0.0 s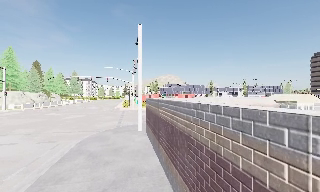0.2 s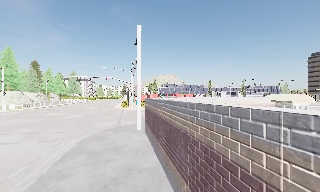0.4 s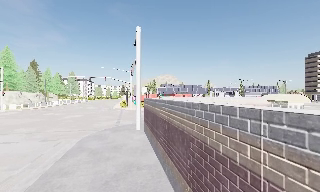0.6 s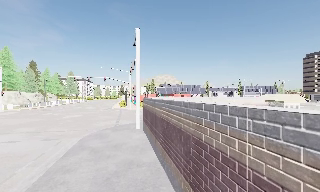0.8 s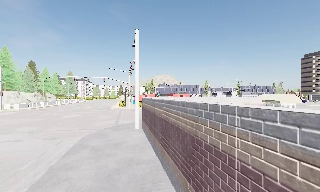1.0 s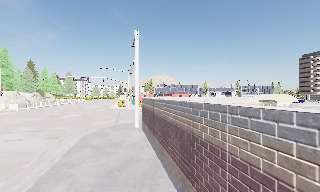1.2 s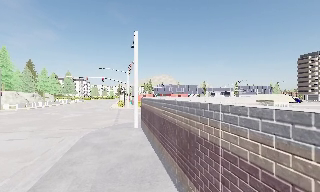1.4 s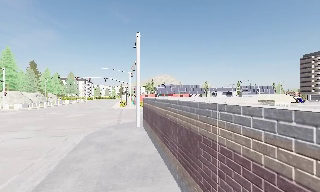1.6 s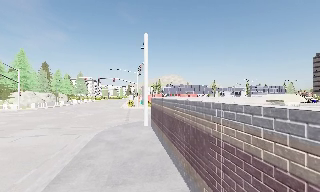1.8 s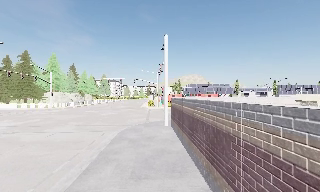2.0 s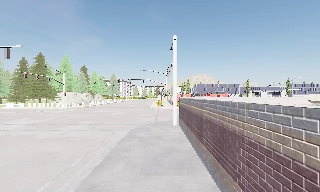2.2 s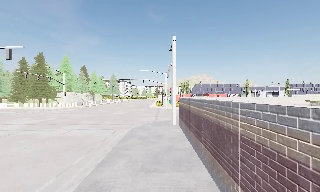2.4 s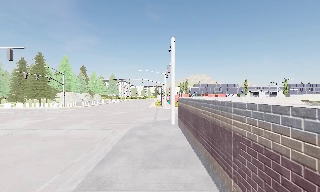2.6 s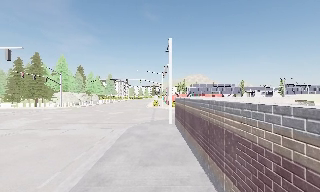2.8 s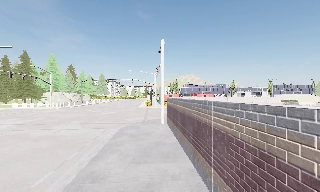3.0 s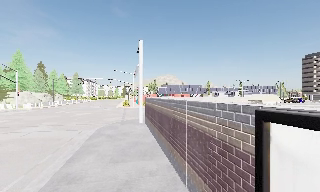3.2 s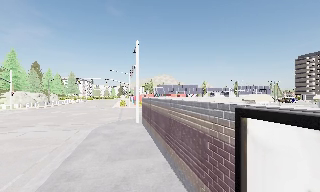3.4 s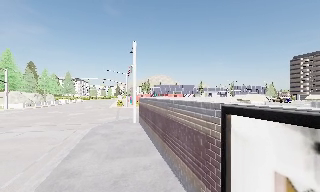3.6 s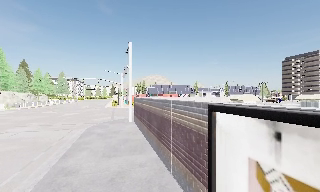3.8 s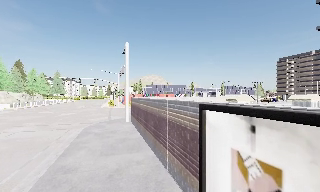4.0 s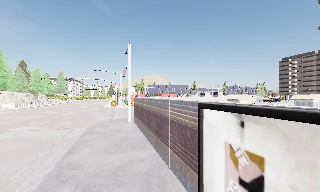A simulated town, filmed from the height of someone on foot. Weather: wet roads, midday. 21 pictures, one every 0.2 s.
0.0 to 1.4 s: The camera travels backward, about 1.5 m, so what stands in front gets smaller.
1.4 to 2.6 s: The camera pans to its left, which is counterclockwise from overhead, by about 10 degrees. It travels backward, about 1.5 m, so what stands in front gets smaller.
2.6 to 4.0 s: The camera swings to its right by about 15 degrees, and the scene slides to the left. It travels backward, about 1.5 m, so what stands in front gets smaller.
The film runs backward here.
